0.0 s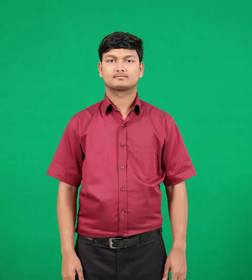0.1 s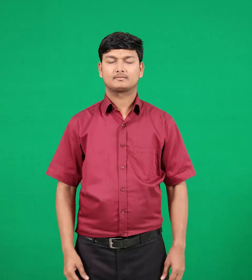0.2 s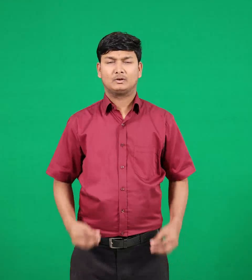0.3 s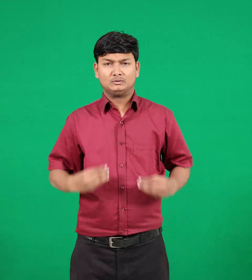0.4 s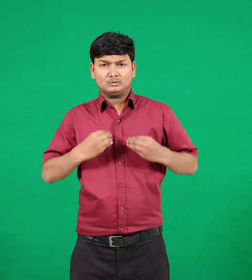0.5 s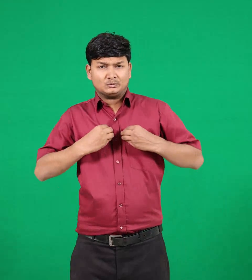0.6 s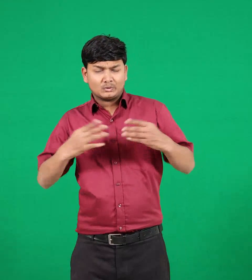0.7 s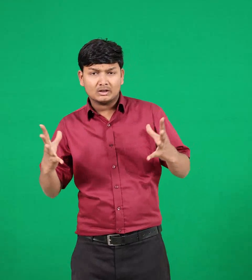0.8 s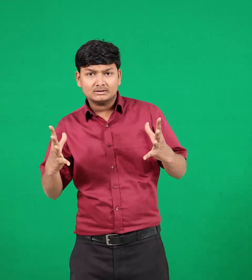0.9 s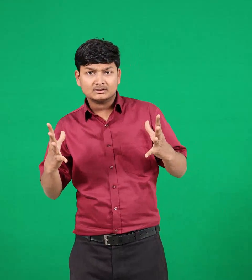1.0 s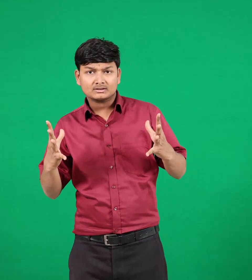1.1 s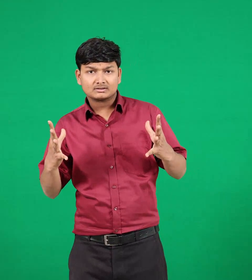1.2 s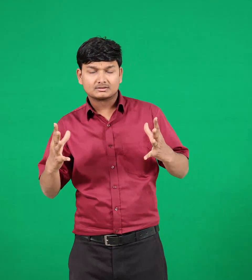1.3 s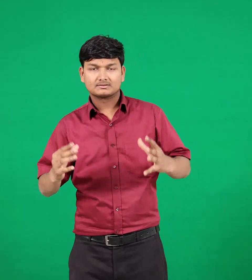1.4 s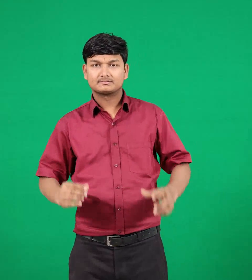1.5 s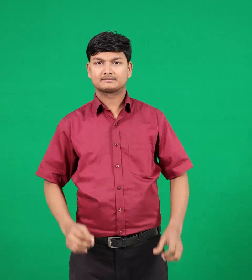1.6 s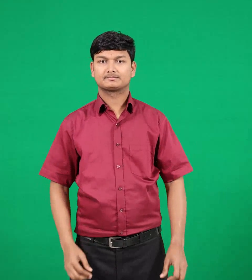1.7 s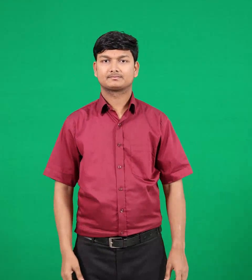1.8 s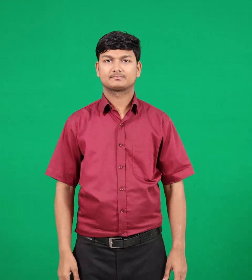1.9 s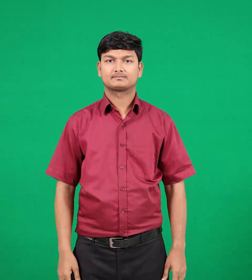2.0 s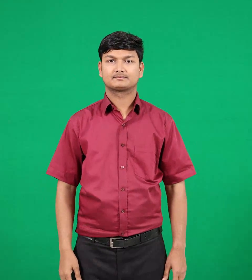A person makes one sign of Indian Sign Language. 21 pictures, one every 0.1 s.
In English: shock
